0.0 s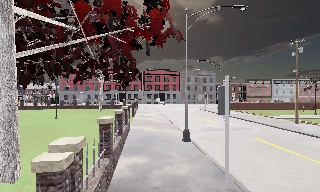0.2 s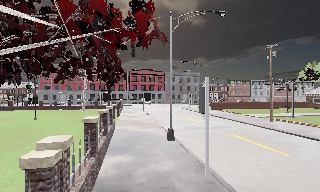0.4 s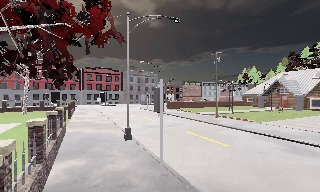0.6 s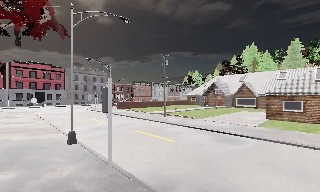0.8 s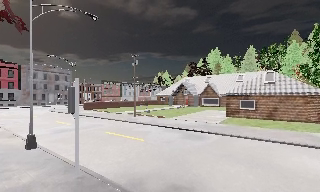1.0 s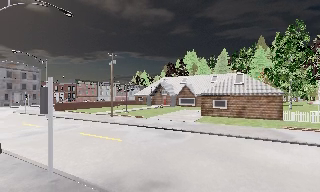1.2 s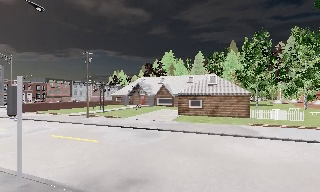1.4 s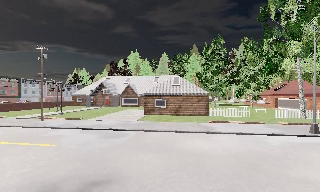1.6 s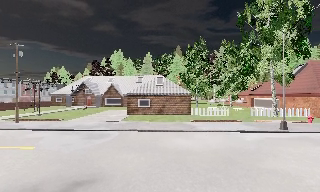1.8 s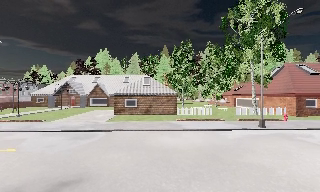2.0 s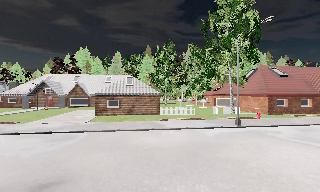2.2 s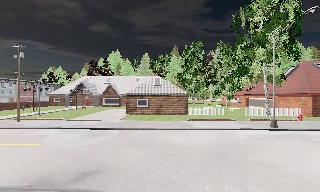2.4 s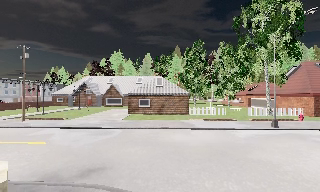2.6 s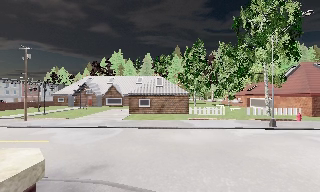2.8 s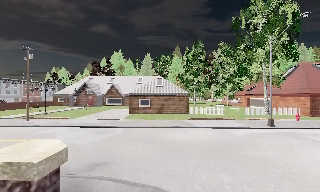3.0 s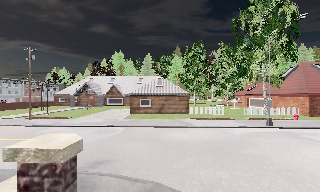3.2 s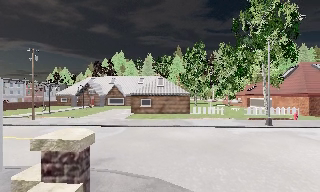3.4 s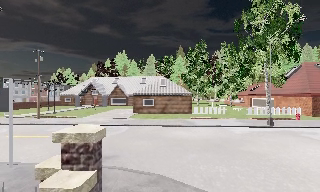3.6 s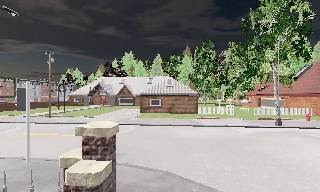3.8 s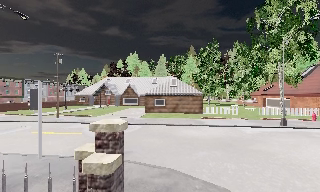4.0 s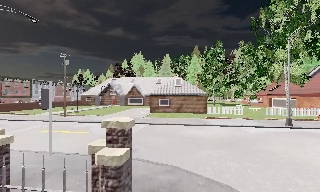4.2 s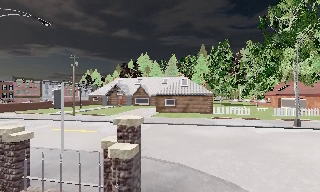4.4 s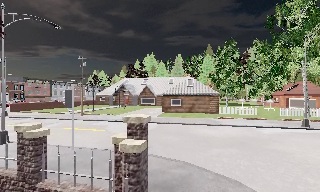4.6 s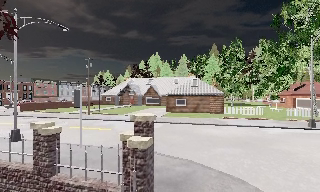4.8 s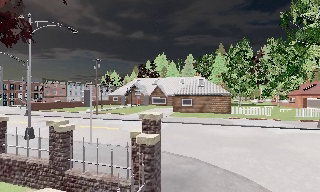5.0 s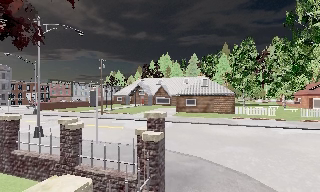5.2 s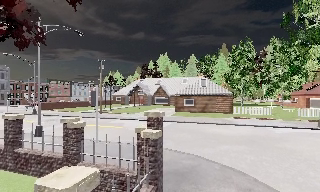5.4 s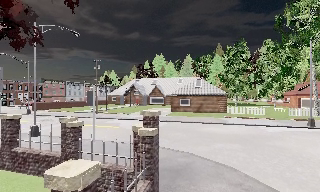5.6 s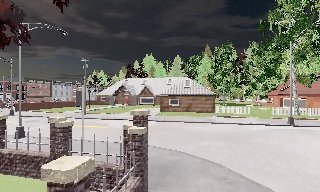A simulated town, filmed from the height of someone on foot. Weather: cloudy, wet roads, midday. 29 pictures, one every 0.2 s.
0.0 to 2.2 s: The camera swings to its right by about 85 degrees, and the scene slides to the left. It travels backward, about 2.5 m.
2.2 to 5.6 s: The camera pans to its left, which is counterclockwise from overhead, by about 10 degrees. It travels backward, about 3.5 m, so what stands in front gets smaller.
The film runs backward here.
